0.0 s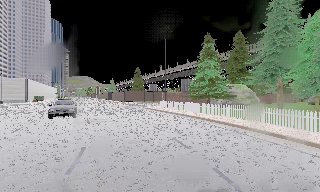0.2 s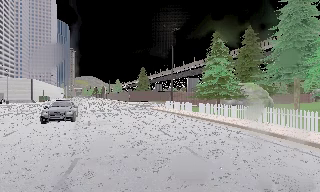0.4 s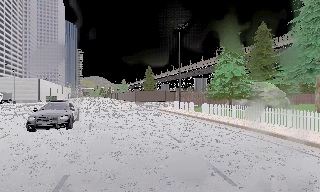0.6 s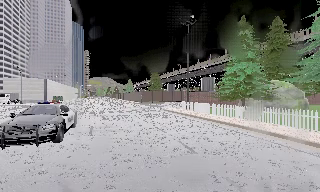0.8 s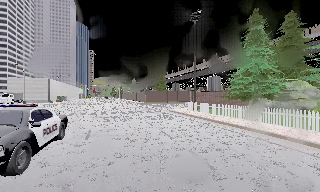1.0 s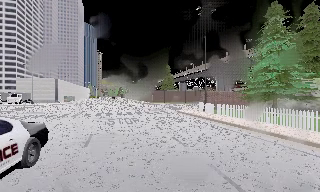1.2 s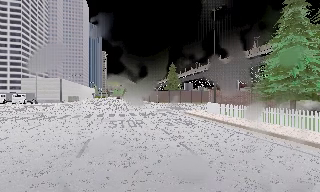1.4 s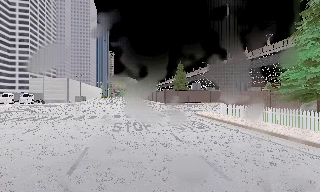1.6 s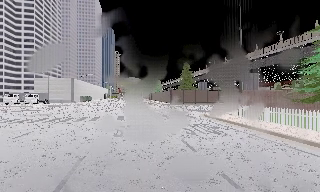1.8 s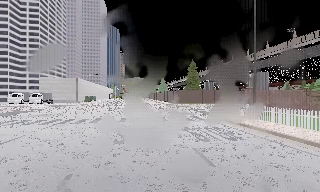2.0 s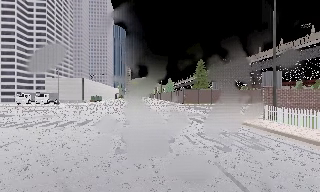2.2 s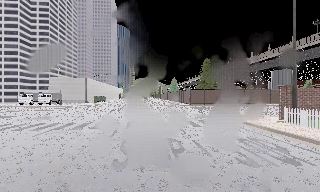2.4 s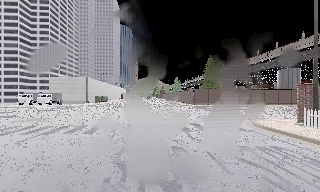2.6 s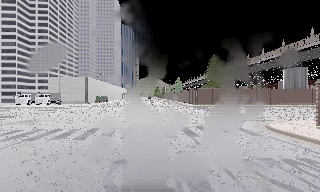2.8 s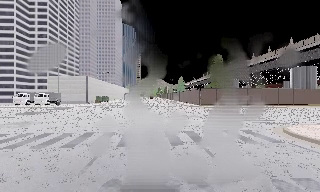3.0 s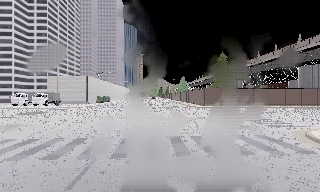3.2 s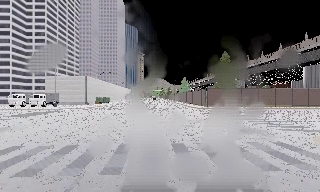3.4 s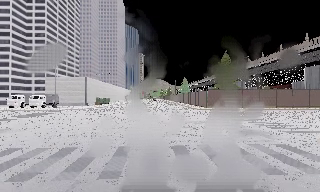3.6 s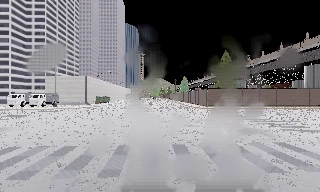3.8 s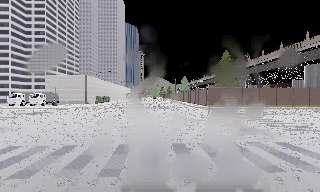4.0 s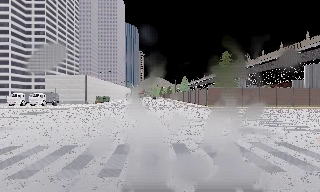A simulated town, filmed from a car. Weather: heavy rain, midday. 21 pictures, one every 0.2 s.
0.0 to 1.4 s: The camera pans to its left, which is counterclockwise from overhead, by about 15 degrees. It travels forward, about 8 m, so what stands in front looms larger.
1.4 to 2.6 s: The camera travels forward, about 7 m, so what stands in front looms larger.
2.6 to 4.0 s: The camera travels forward, about 3.5 m, so what stands in front looms larger. It loses speed.
The film runs forward here.
